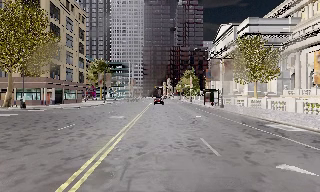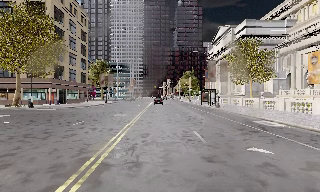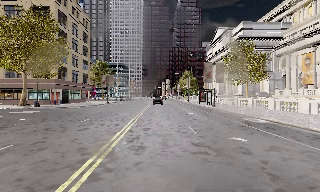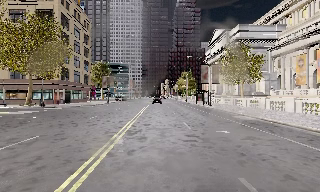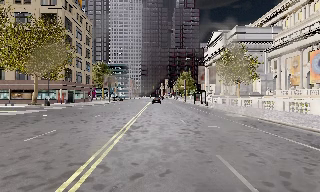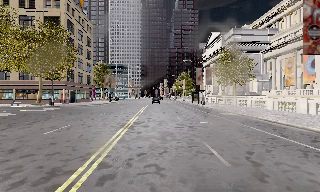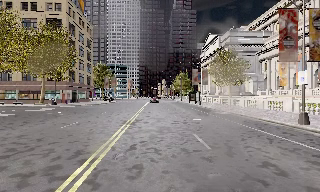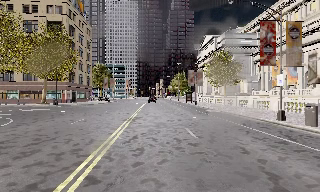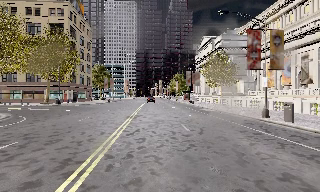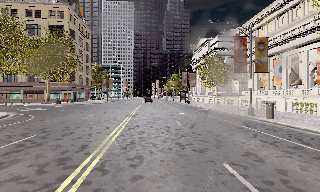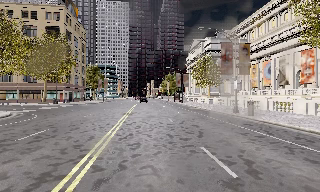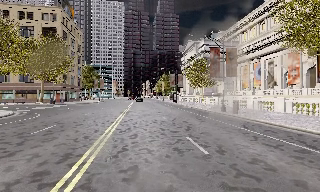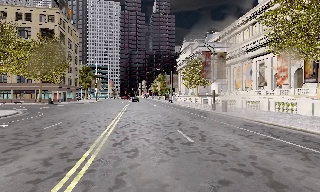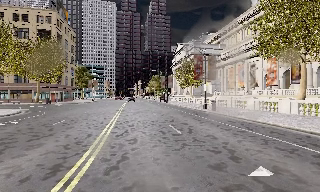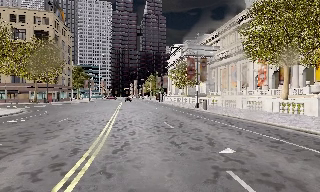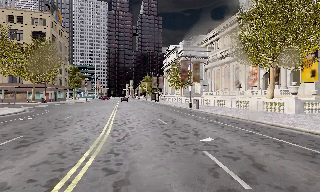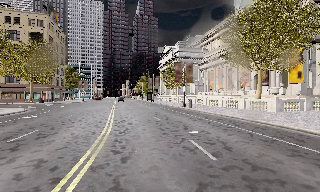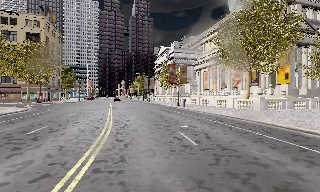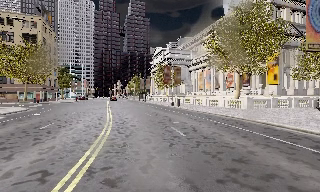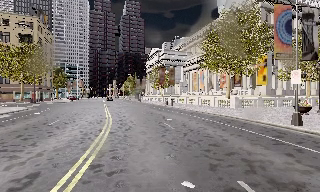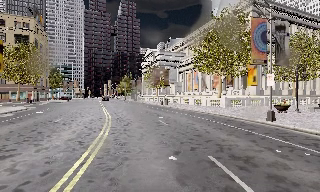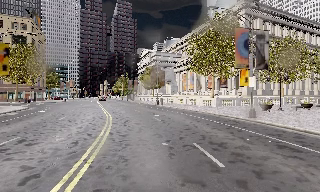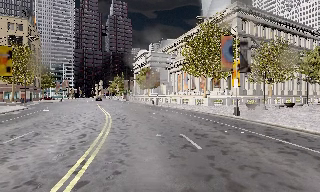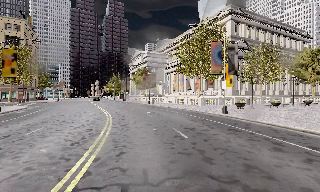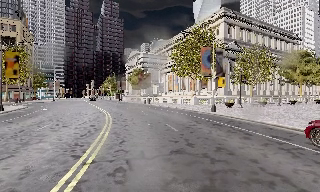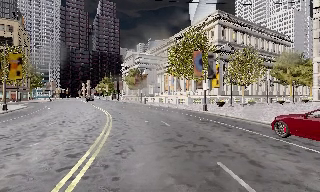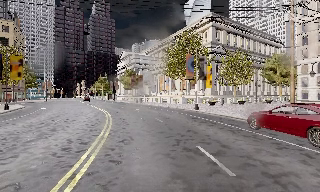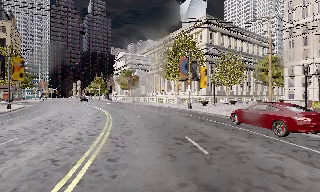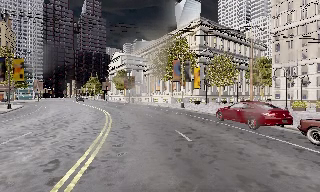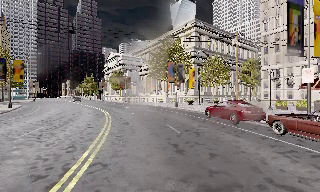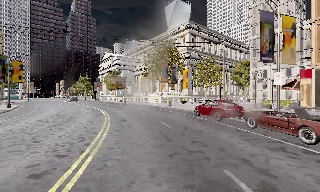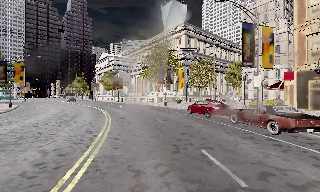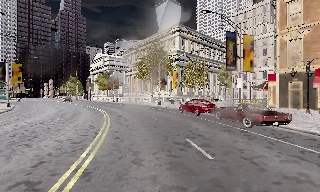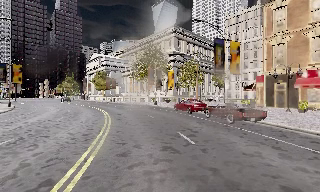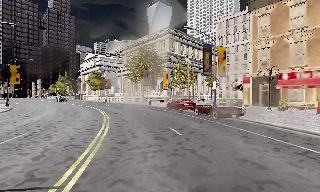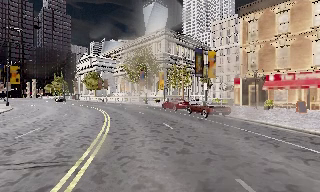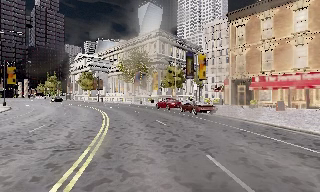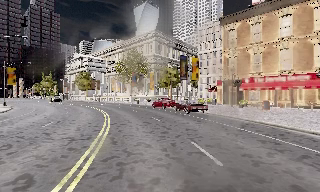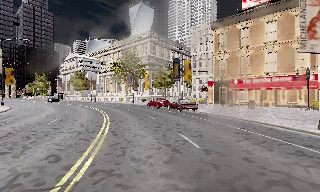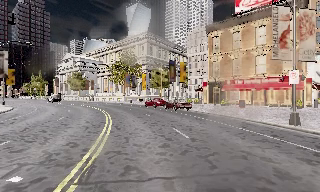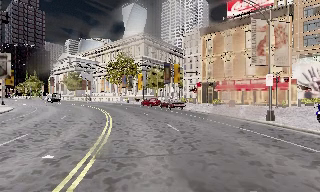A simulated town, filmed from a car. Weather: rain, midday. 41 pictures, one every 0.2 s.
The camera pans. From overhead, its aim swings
clockwise.
The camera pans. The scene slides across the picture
to the left.
0.0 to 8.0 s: The camera swings to its right by about 50 degrees, and the scene slides to the left. It travels backward, about 55 m.
The film runs backward here.
